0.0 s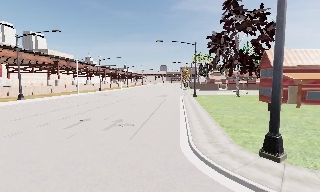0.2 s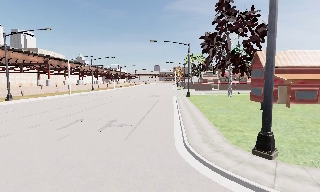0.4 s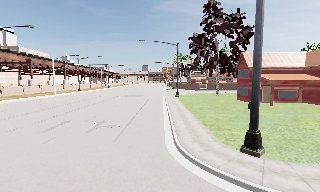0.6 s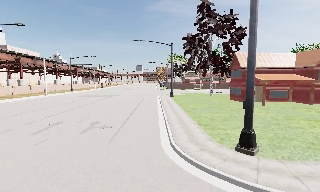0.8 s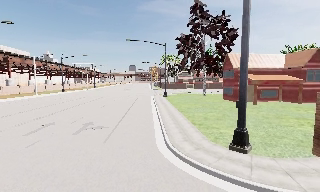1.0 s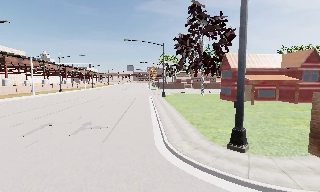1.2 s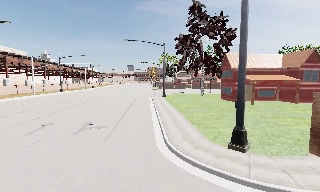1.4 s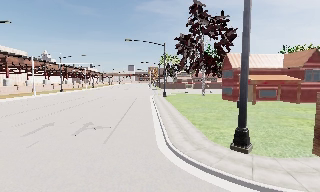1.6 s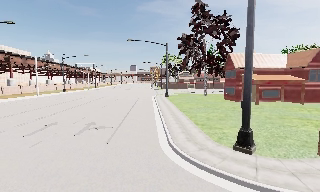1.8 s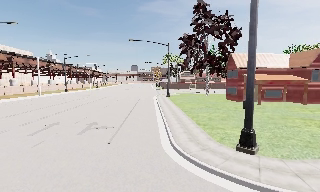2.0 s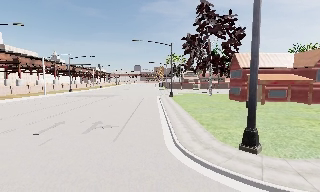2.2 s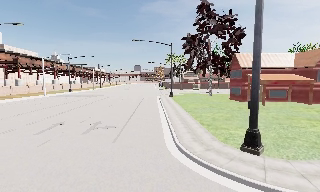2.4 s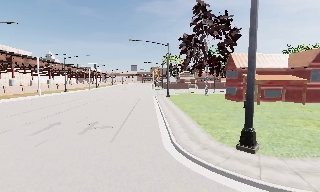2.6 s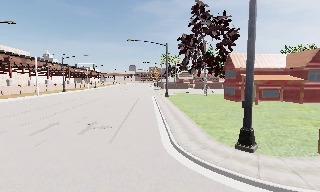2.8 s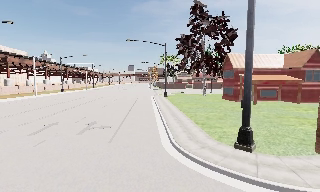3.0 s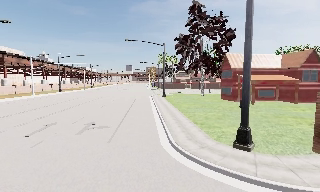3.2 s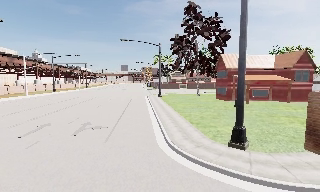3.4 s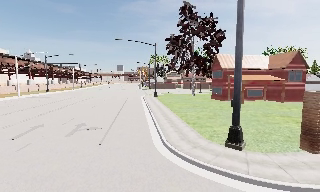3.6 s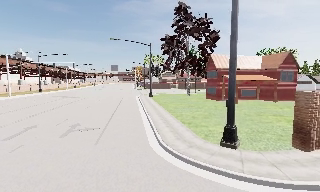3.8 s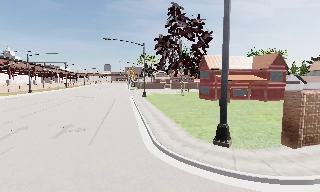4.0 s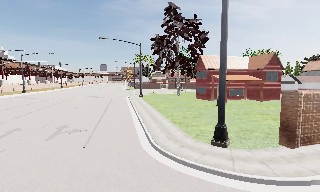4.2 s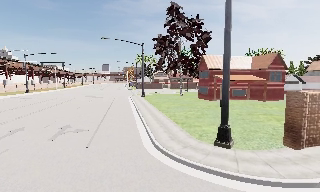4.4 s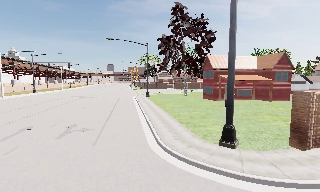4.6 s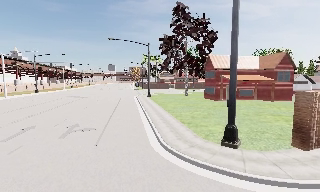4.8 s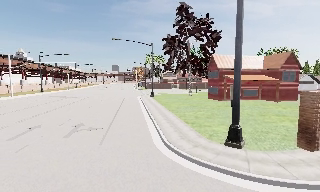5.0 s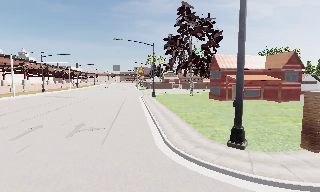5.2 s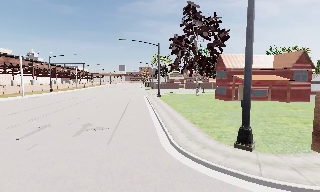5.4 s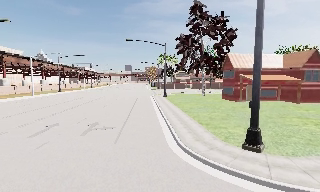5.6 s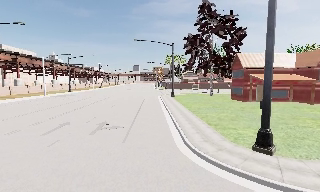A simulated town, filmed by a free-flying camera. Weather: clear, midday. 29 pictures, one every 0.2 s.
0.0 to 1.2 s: The scene slides to the left, as the camera pans about 10 degrees to its right.
1.2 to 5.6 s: The camera travels to its left, about 1 m, so close, fixed things drift to the right.
The film runs forward here.
